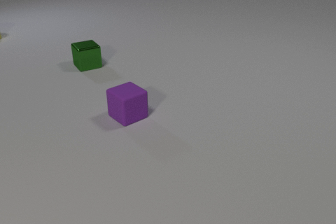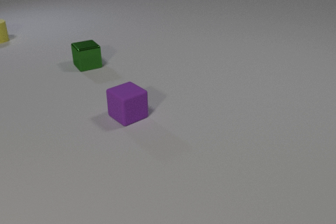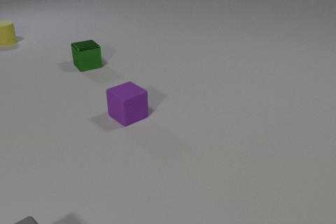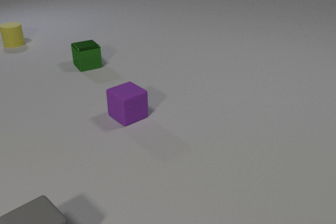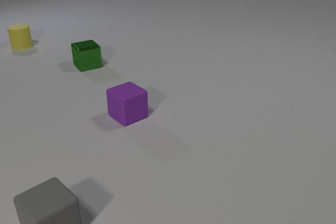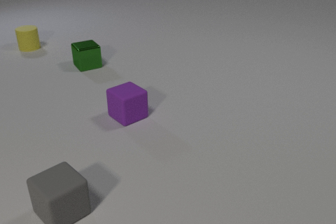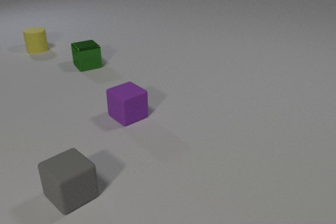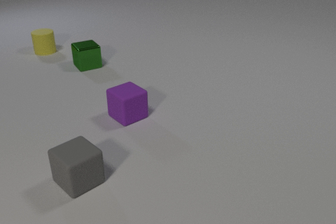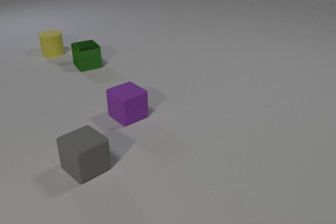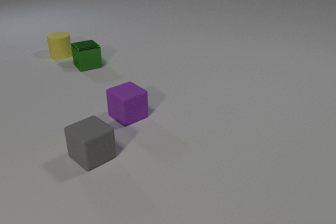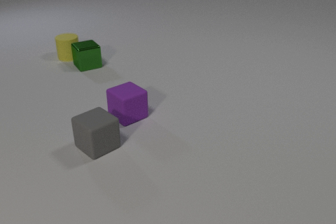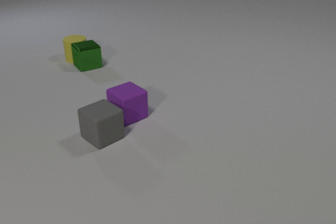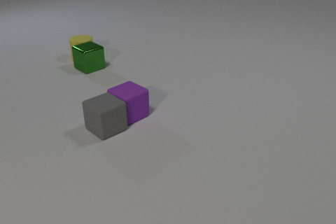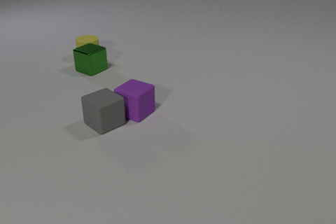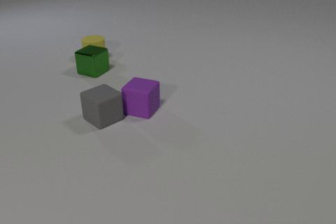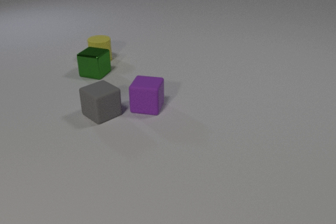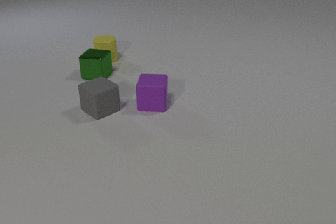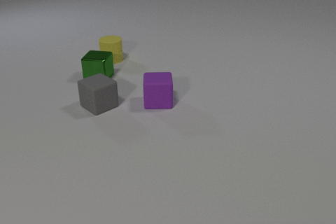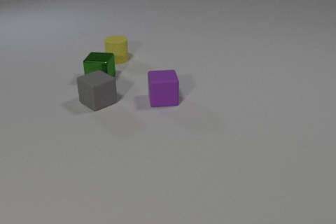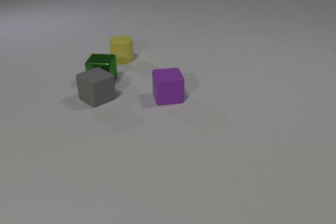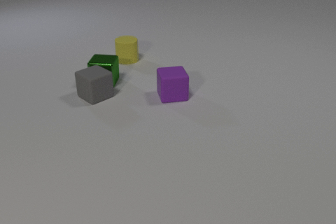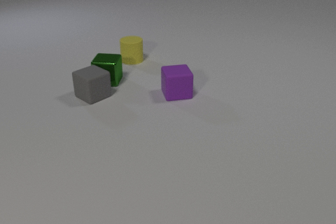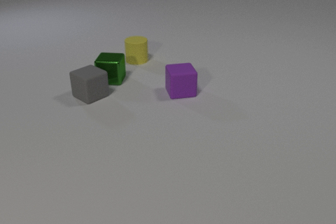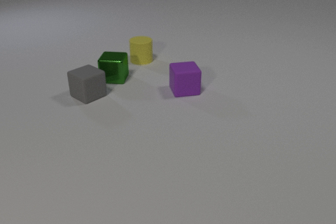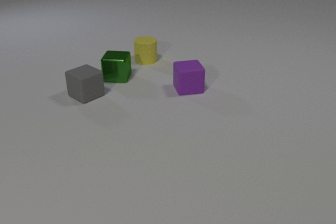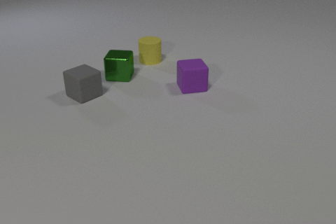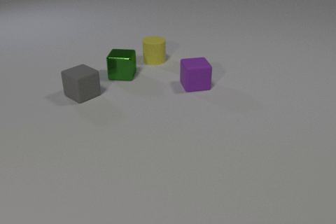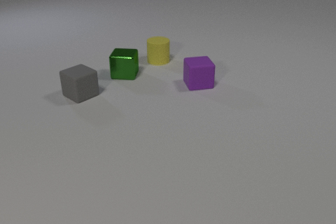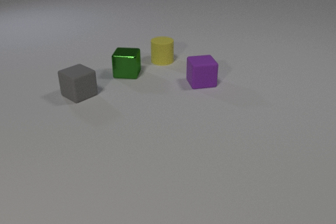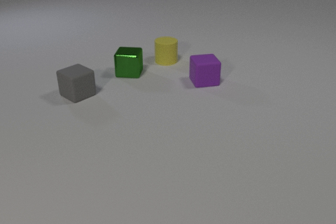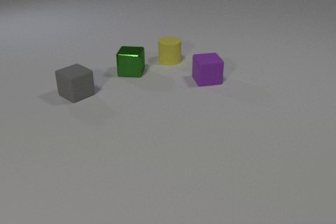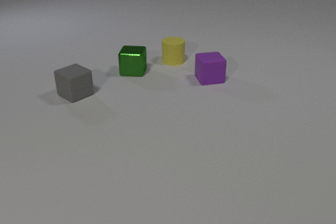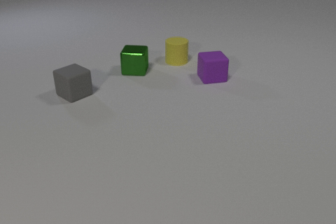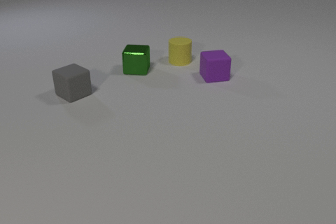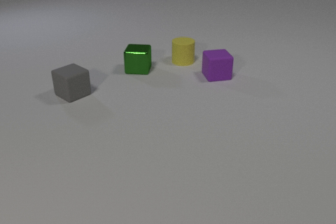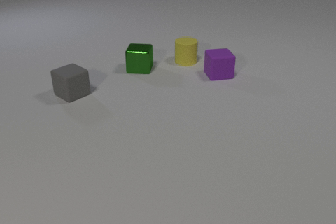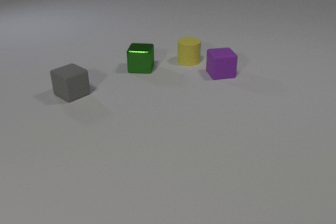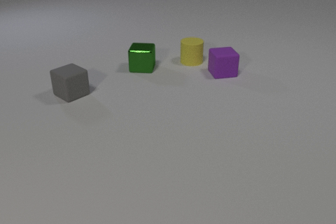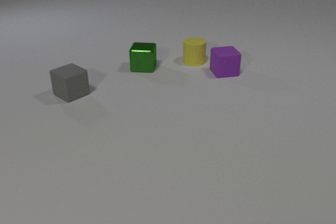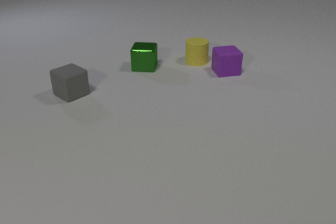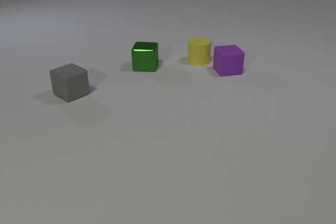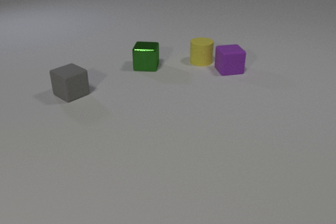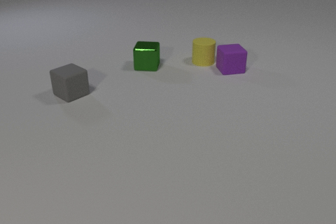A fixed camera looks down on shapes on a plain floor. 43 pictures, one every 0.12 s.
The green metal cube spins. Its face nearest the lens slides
to the right.
The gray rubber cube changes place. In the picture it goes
away from the camera.
0.00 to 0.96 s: The gray rubber cube comes in at the bottom edge, slides away from the camera and to the right. The yellow rubber cylinder slides toward the camera and to the right.
0.96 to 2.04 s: The gray rubber cube slides away from the camera. The purple rubber cube slides to the right and away from the camera, spins so that its near face slides to the right, counterclockwise seen from above. The green metal cube slides toward the camera, spins so that its near face slides to the right, counterclockwise seen from above. The yellow rubber cylinder slides to the right and toward the camera. The green metal cube and the yellow rubber cylinder collide. The gray rubber cube and the purple rubber cube collide.
2.04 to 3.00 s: The gray rubber cube slides away from the camera and to the left. The purple rubber cube slides away from the camera and to the right. The green metal cube slides to the right. The yellow rubber cylinder slides to the right. The gray rubber cube and the green metal cube collide.
3.00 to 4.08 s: The gray rubber cube slides to the left. The purple rubber cube slides away from the camera and to the right. The green metal cube slides to the right and away from the camera. The yellow rubber cylinder slides to the right.
4.08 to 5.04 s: The purple rubber cube slides away from the camera and to the right. The green metal cube slides to the right and away from the camera. The yellow rubber cylinder slides to the right.
How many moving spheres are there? 0.
Are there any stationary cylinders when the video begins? no.
How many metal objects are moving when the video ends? 1.
